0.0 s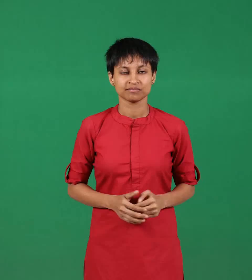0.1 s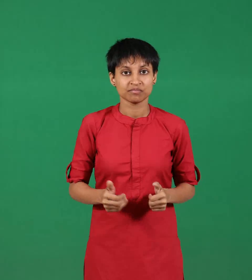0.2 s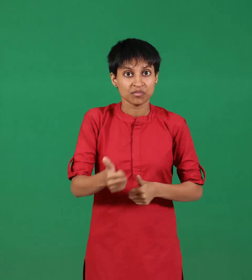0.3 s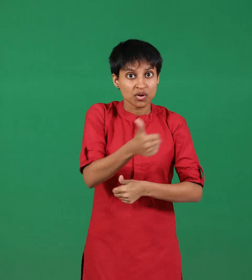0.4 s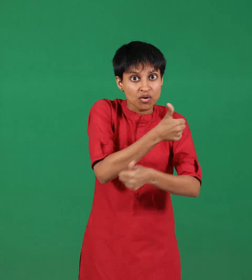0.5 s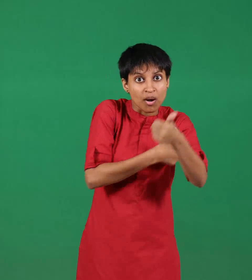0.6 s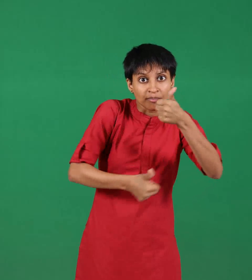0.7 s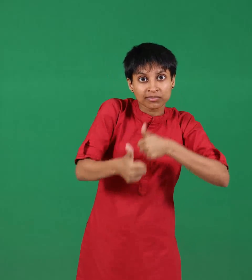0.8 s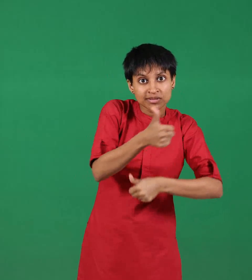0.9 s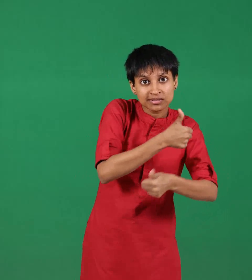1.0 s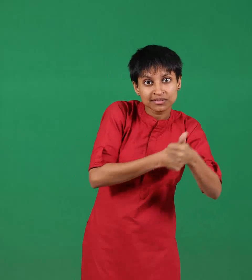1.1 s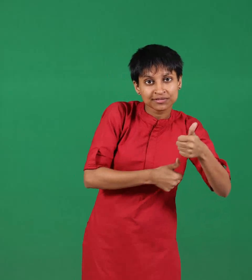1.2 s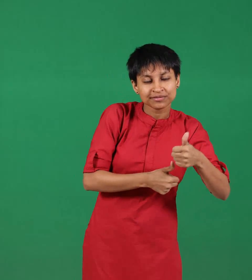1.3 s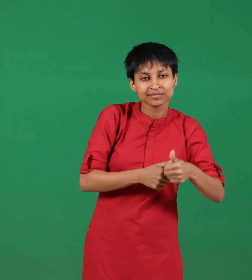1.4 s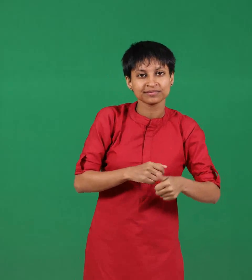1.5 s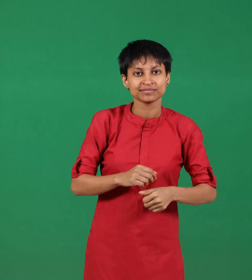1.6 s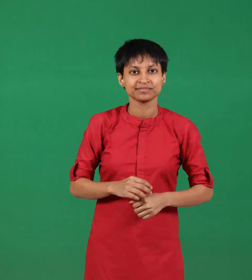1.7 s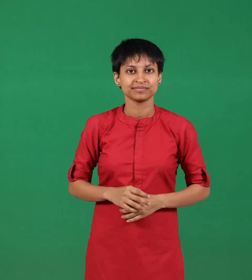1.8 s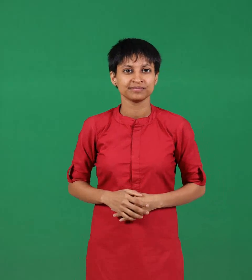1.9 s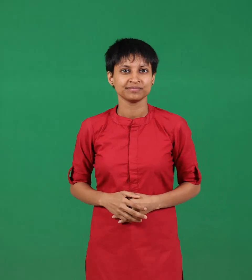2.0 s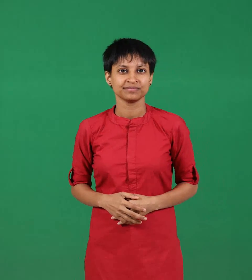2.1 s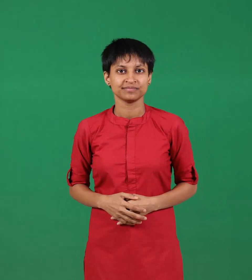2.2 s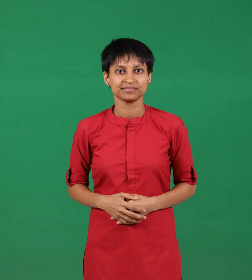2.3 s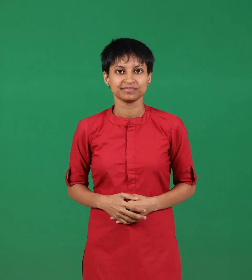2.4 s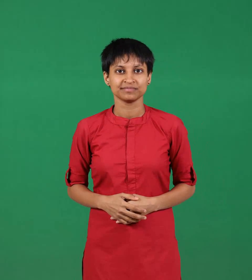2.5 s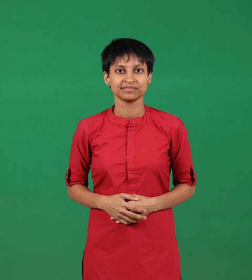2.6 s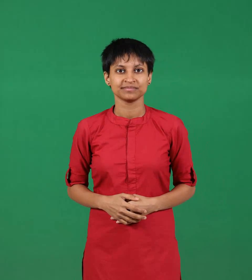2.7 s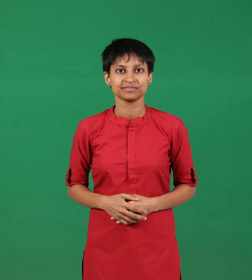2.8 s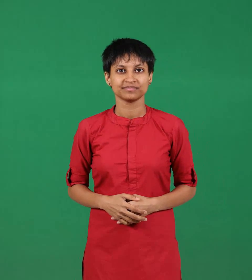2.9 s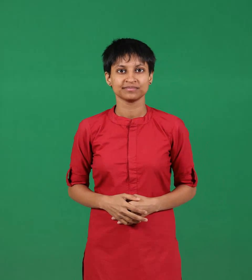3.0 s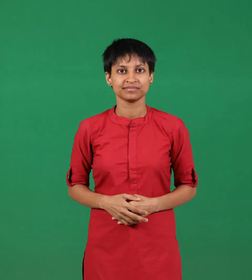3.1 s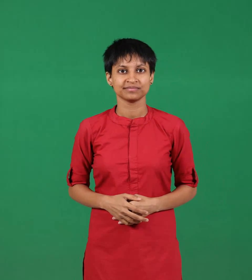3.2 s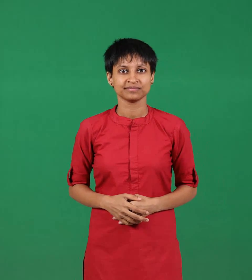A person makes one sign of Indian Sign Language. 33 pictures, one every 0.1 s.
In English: contest & competition
